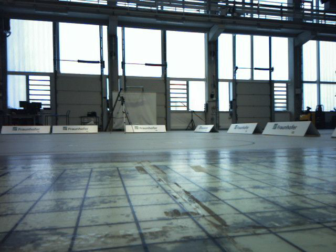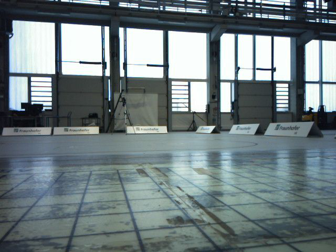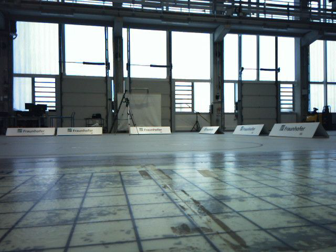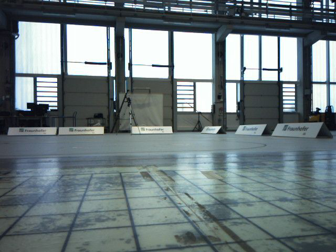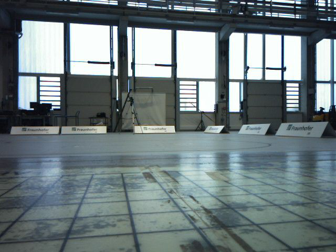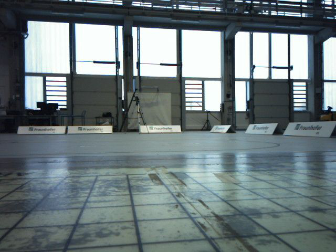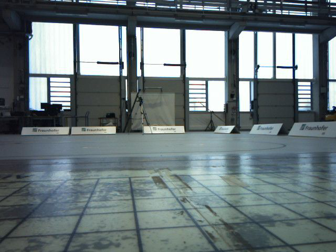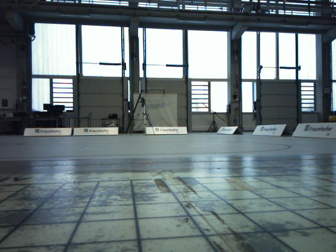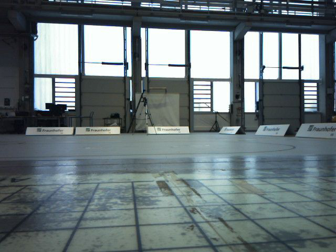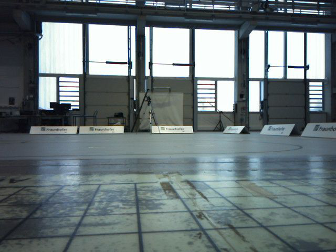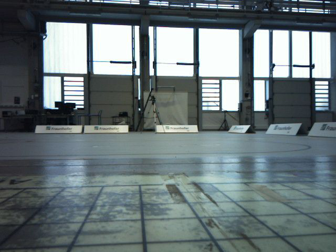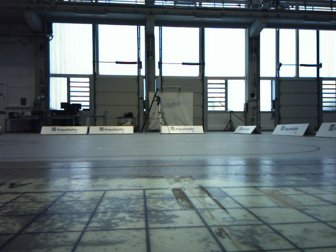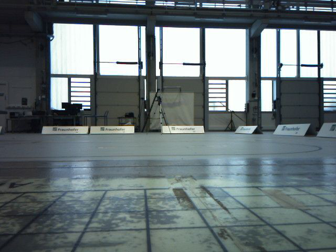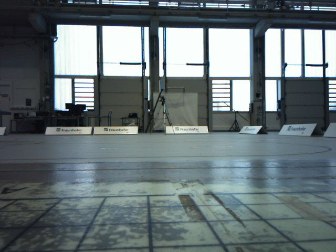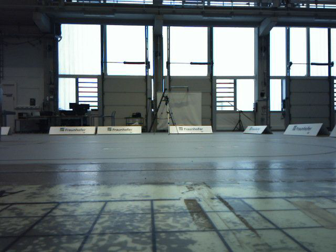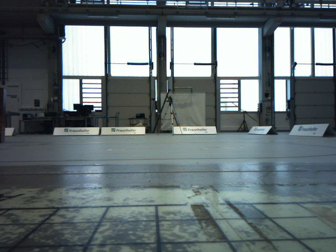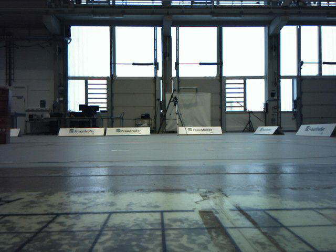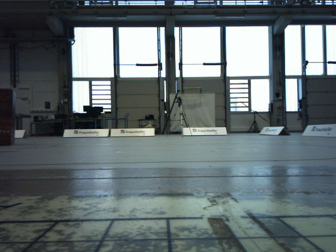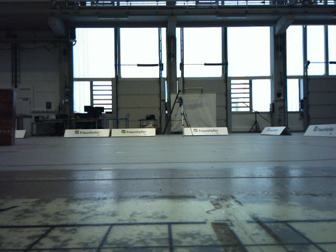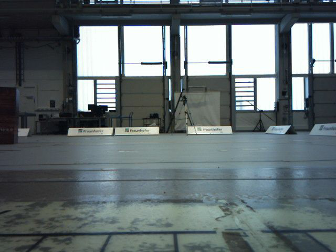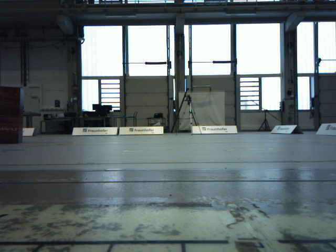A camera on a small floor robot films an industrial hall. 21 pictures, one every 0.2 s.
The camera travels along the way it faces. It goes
forward.
0.0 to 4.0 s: The scene slides to the right, as the camera pans about 15 degrees to its left. It travels forward, about 0.8 m, so what stands in front looms larger.
The film runs forward here.
